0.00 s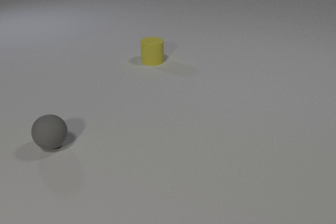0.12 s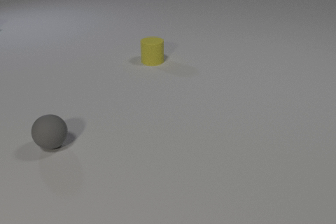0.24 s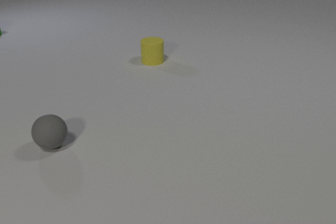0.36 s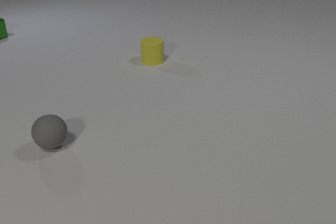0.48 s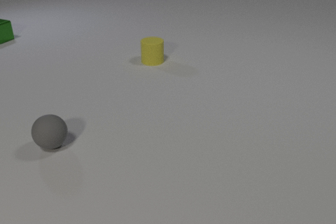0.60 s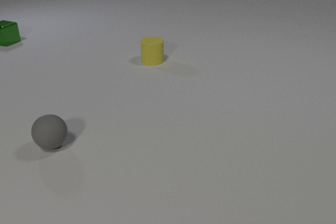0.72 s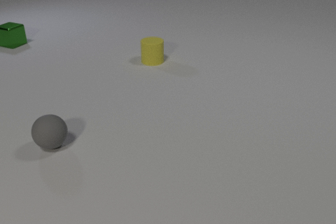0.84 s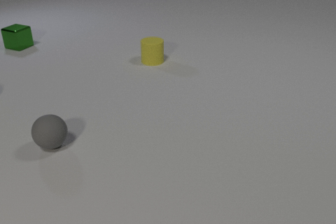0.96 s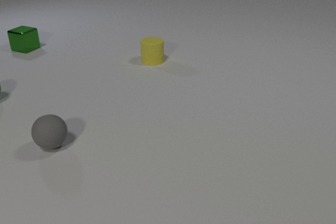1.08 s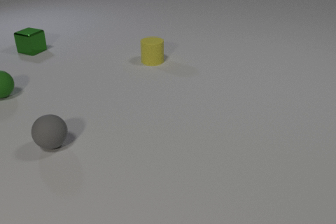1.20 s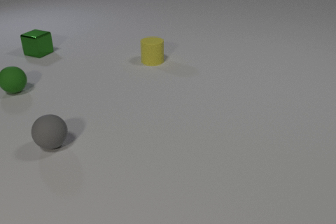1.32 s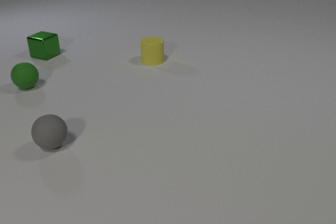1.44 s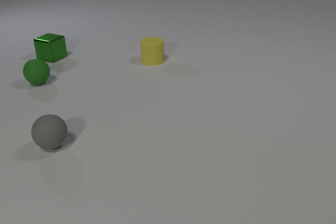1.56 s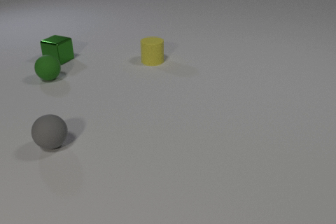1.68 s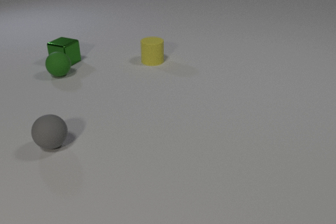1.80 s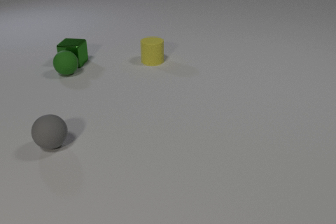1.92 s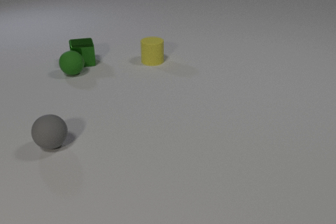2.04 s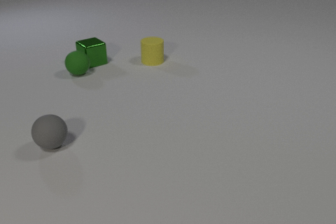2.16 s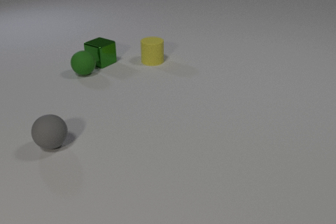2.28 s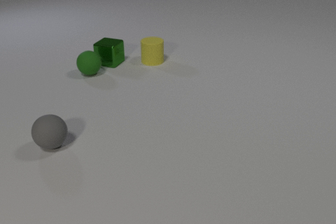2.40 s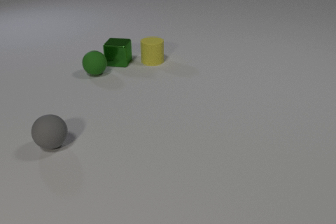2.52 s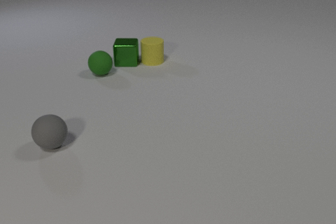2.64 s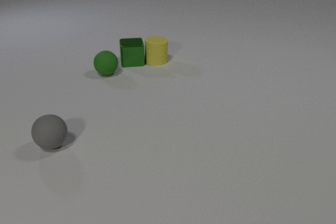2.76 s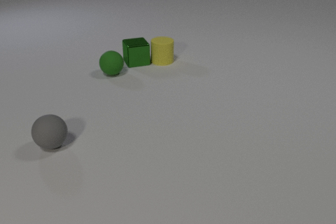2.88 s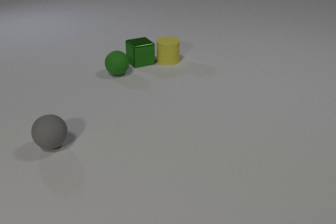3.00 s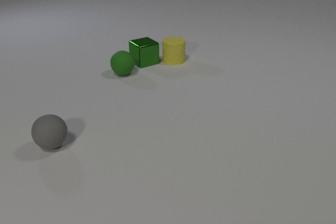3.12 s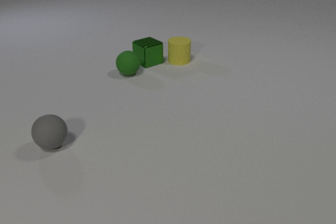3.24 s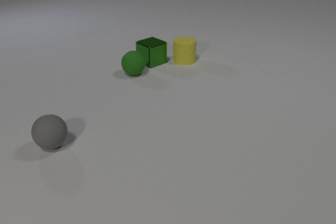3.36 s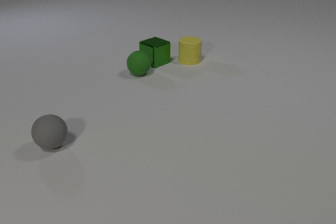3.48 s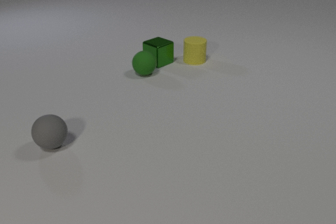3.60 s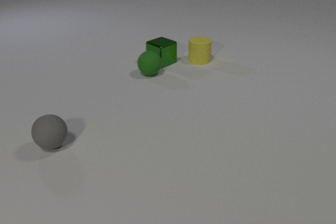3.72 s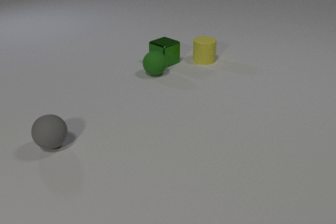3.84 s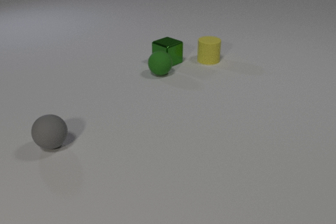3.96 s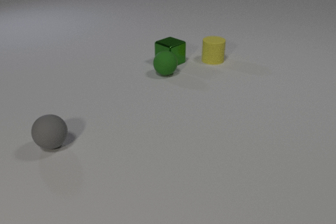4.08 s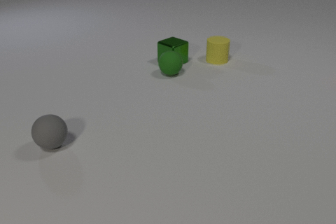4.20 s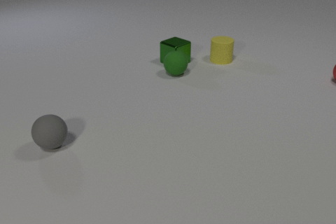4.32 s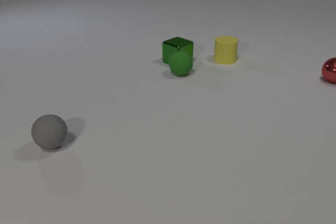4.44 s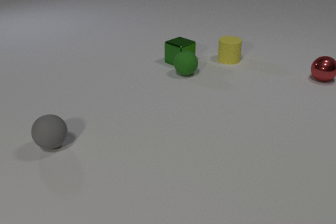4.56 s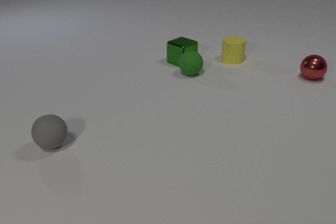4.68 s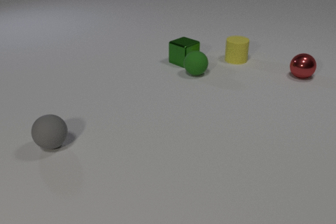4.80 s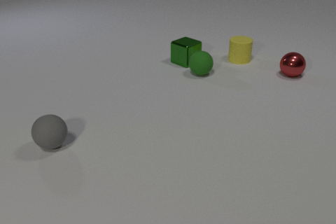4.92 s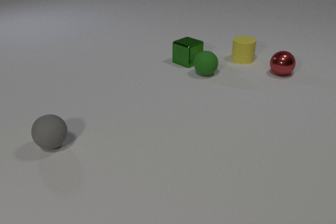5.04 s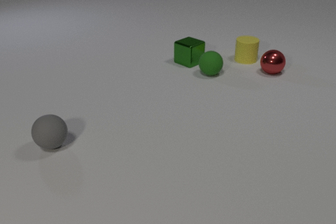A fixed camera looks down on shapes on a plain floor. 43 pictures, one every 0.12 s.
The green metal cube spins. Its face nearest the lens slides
to the right.
The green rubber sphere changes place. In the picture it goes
to the right.
0.00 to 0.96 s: The green metal cube comes in at the left edge, slides toward the camera and to the right.
0.96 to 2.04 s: The green rubber sphere rolls to the right and away from the camera. The green metal cube slides to the right and toward the camera, spins counterclockwise seen from above by about 60 degrees, its near face sliding to the right. The green rubber sphere and the green metal cube collide.
2.04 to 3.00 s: The green rubber sphere rolls to the right. The green metal cube slides to the right, spins so that its near face slides to the right, counterclockwise seen from above. The yellow rubber cylinder slides to the right. The green metal cube and the yellow rubber cylinder collide.
3.00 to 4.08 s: The green rubber sphere rolls to the right. The green metal cube slides to the right. The yellow rubber cylinder slides to the right.
4.08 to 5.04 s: The green rubber sphere rolls to the right. The green metal cube slides to the right. The yellow rubber cylinder slides to the right. The red metal sphere comes in at the right edge, rolls to the left.
What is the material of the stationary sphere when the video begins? rubber.
How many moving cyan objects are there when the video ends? 0.
Are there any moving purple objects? no.
